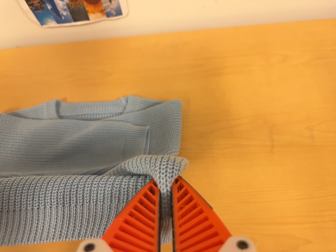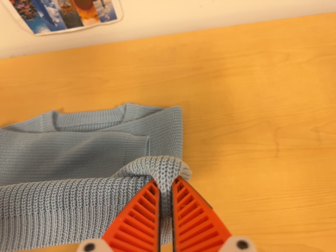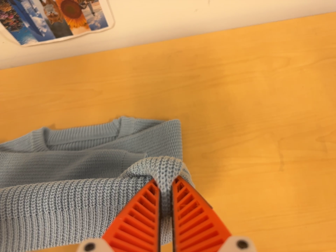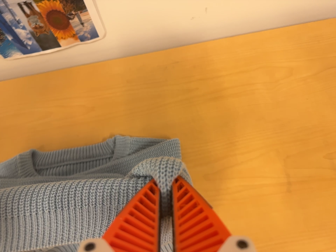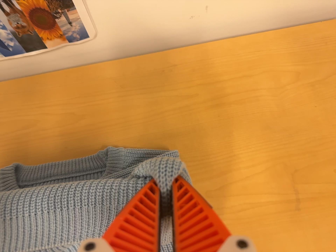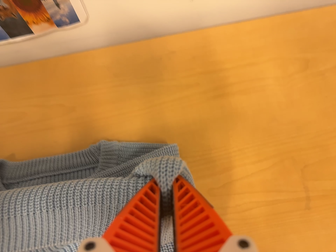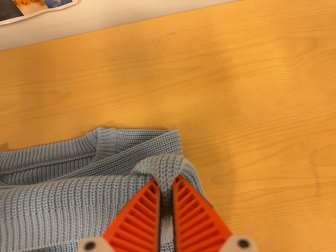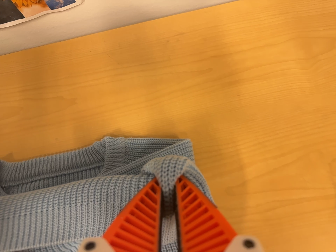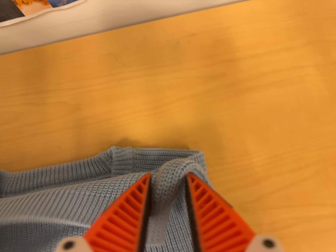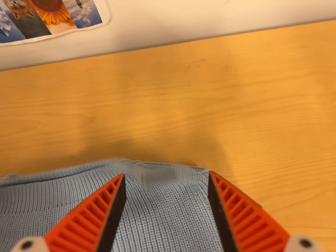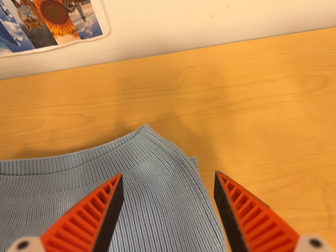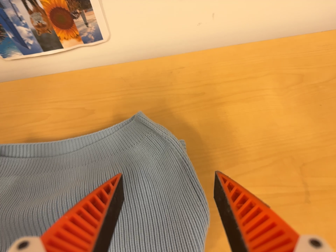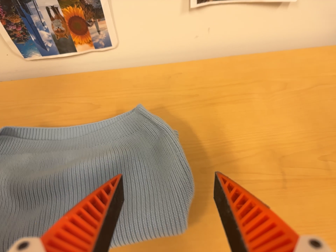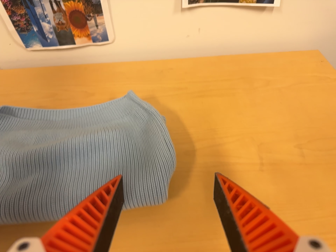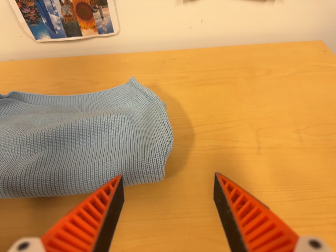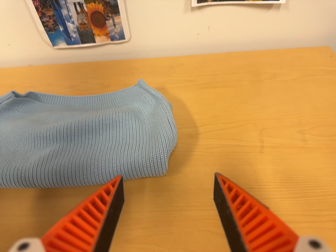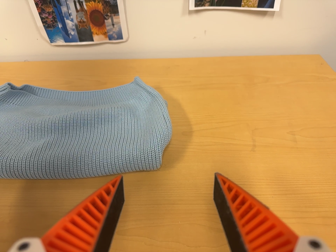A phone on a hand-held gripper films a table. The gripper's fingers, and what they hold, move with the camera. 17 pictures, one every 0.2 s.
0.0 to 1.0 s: The camera travels forward and toward the top of its view, about 20 cm, so what stands in front looms larger.
1.0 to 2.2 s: The camera travels toward the bottom of its view and backward, about 7 cm. Its aim tips toward the top of its view by about 10 degrees.
2.2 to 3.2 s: The camera travels toward the bottom of its view and backward, about 20 cm. Its aim tips toward the top of its view by about 10 degrees. It rolls about its line of sight by about 10 degrees, and the scene rotates clockwise.
The film runs forward here.
